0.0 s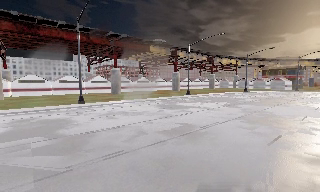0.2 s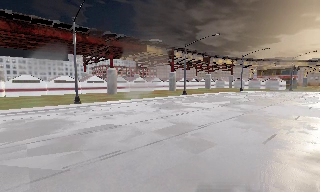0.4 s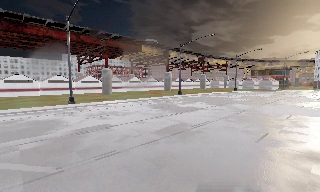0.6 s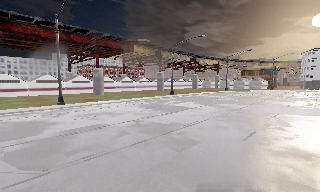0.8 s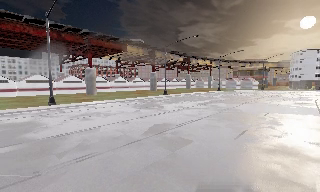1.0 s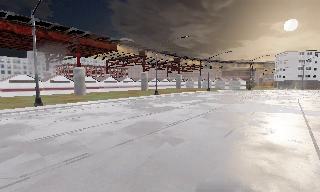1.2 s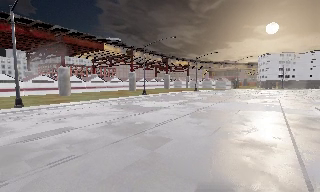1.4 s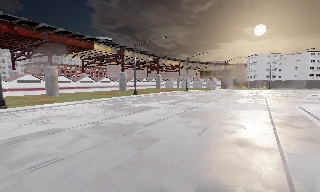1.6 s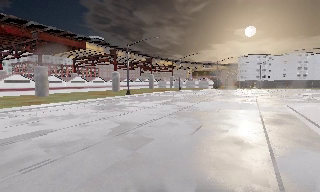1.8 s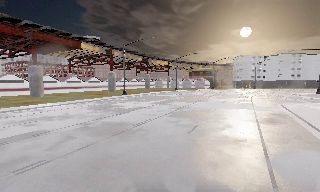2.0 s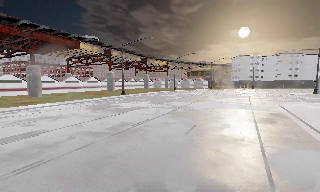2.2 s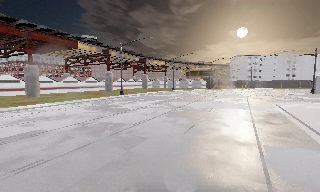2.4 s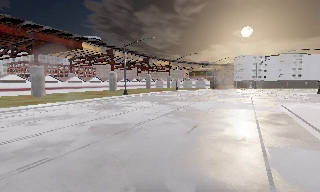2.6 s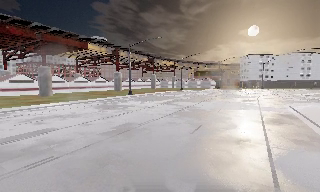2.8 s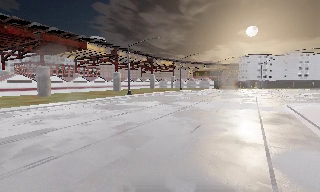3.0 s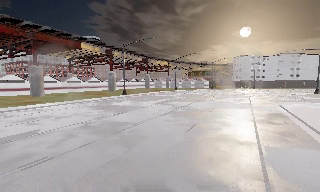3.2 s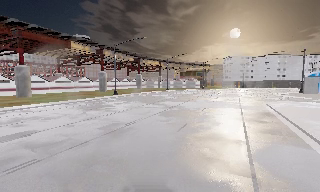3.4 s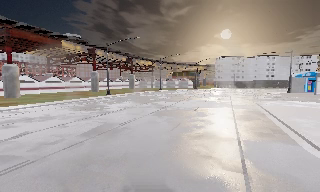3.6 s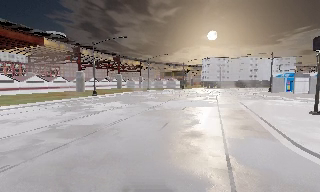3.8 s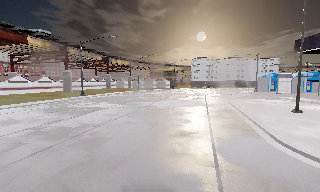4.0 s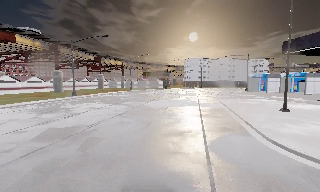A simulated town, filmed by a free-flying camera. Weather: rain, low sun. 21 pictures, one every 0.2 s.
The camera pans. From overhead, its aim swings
clockwise.
The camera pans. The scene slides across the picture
to the left.
0.0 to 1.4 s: The camera pans to its right, which is clockwise from overhead, by about 20 degrees.
1.4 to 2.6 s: The camera shifts only a little, or ends up much as it began.
2.6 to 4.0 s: The scene slides to the left, as the camera pans about 20 degrees to its right.
The film runs backward here.
